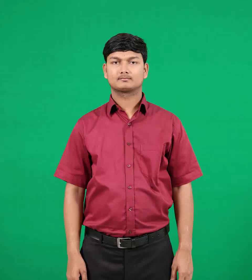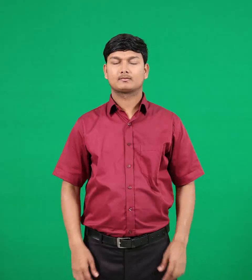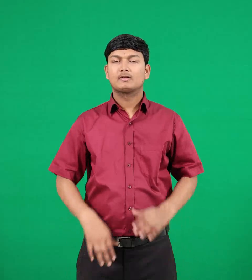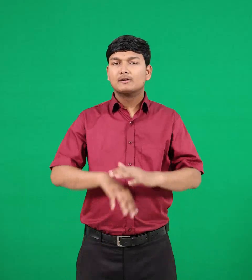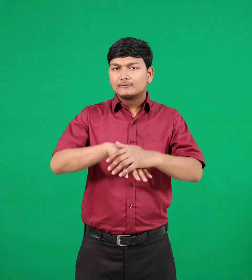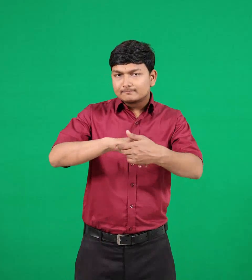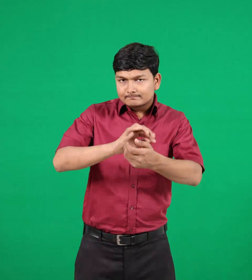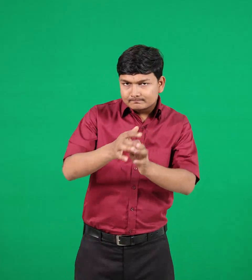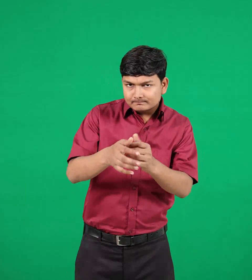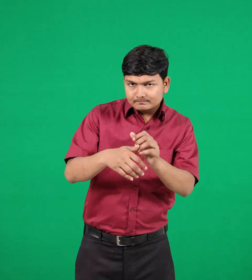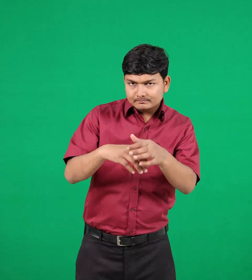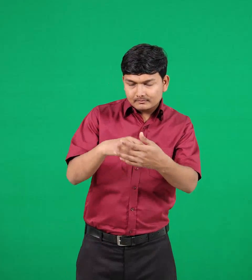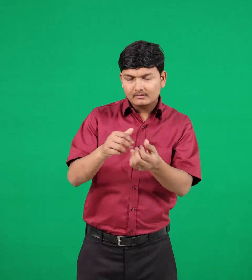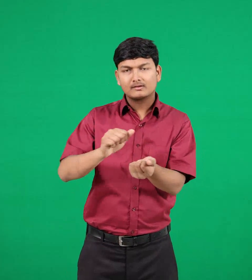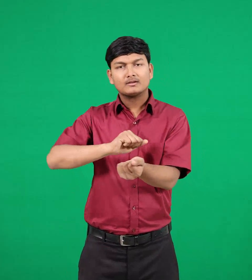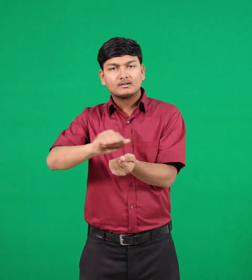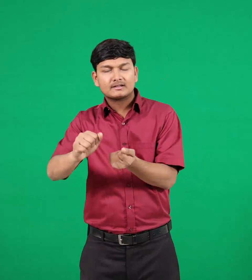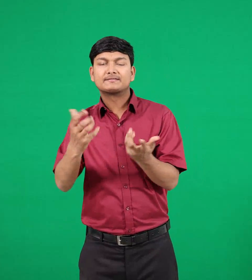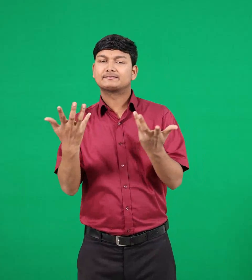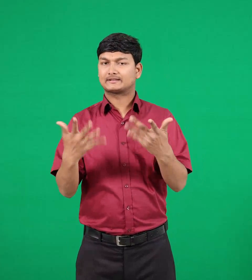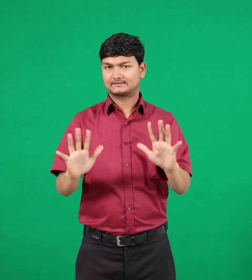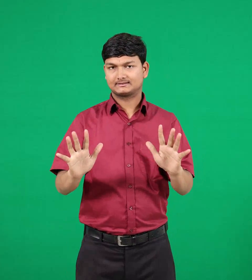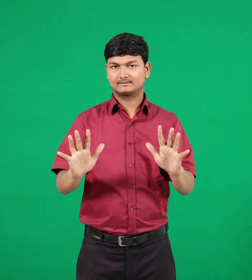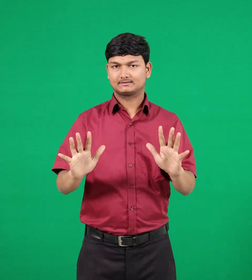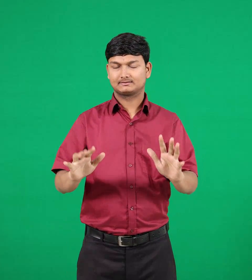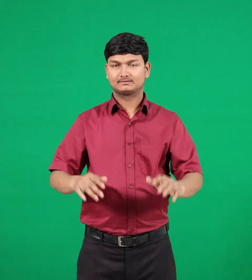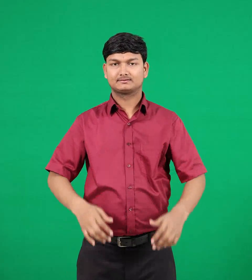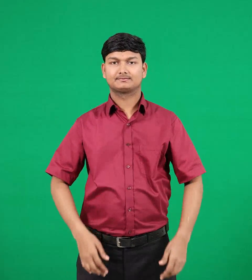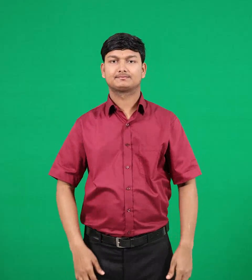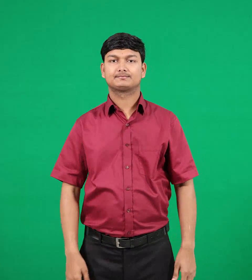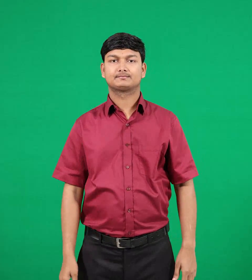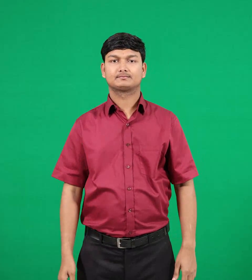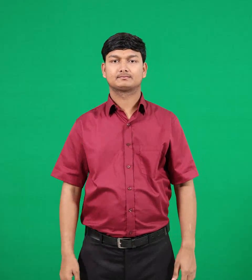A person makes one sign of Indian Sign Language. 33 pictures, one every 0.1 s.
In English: washed
